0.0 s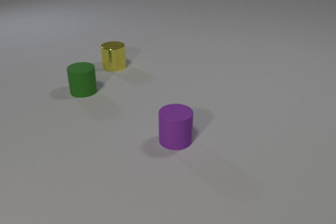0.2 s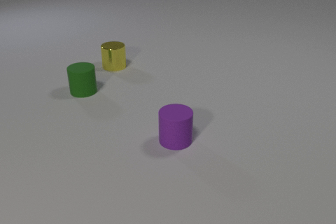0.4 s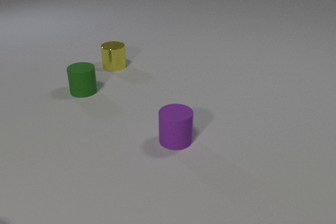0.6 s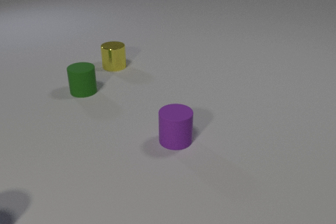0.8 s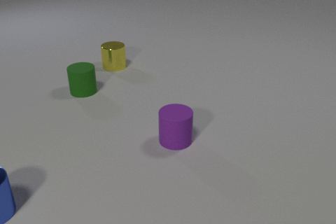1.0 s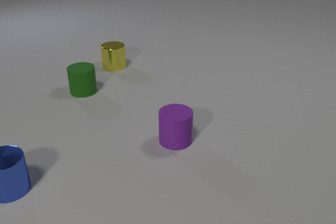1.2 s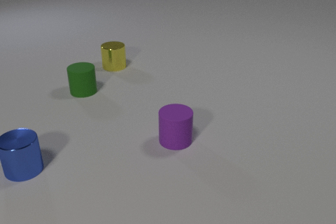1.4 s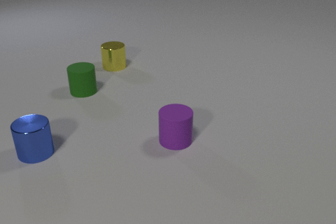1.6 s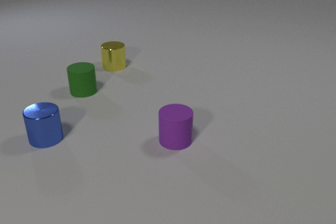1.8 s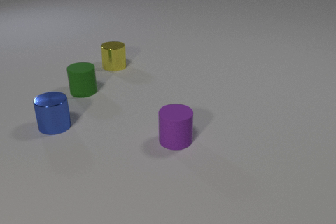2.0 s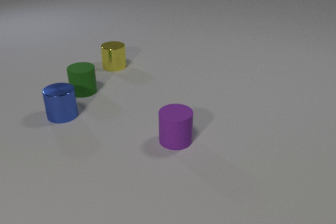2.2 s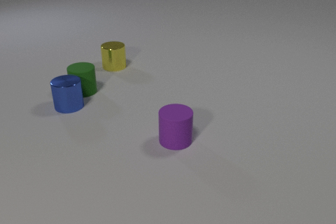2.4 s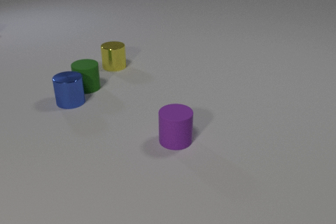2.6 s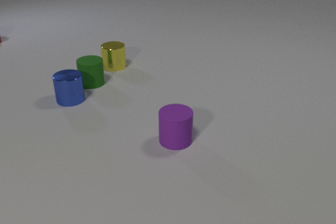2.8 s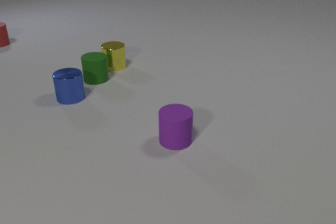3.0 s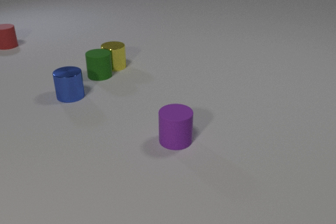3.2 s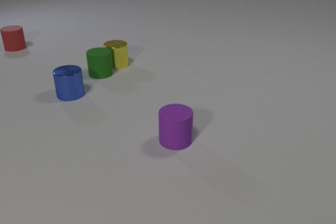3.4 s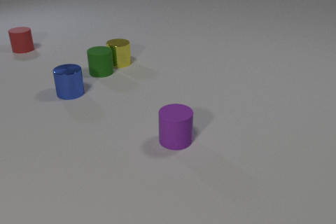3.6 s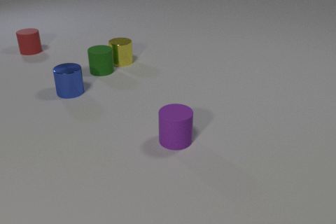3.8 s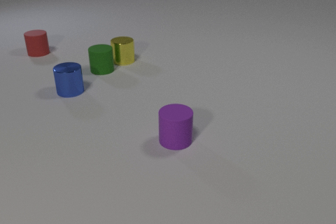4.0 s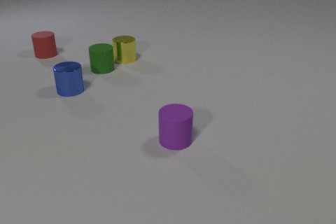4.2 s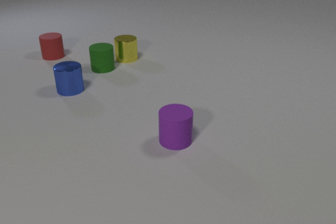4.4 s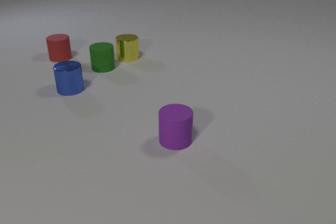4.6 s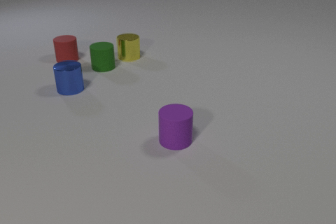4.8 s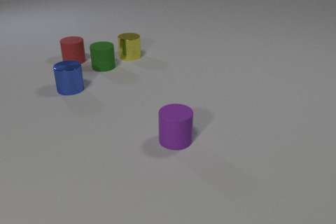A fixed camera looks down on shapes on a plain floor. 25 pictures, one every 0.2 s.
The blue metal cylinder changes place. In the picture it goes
away from the camera.
0.0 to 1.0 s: The blue metal cylinder comes in at the left edge, slides away from the camera and to the right.
1.0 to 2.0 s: The blue metal cylinder slides away from the camera and to the right.
2.0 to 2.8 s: The blue metal cylinder slides away from the camera. The green rubber cylinder slides away from the camera and to the right. The red rubber cylinder comes in at the left edge, slides toward the camera and to the right. The blue metal cylinder and the green rubber cylinder collide.
2.8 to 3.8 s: The blue metal cylinder slides away from the camera. The green rubber cylinder slides away from the camera. The yellow metal cylinder slides away from the camera and to the right. The red rubber cylinder slides toward the camera and to the right. The green rubber cylinder and the yellow metal cylinder collide.
3.8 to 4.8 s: The green rubber cylinder slides away from the camera. The yellow metal cylinder slides away from the camera and to the right. The red rubber cylinder slides to the right and toward the camera.
How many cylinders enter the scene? 2.
What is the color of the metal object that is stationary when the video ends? blue.
What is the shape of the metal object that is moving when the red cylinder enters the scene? cylinder.
